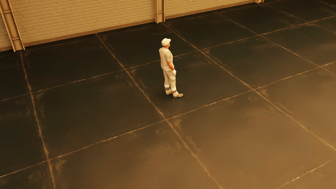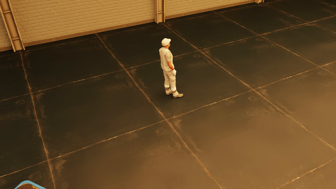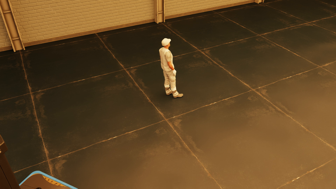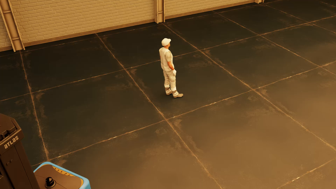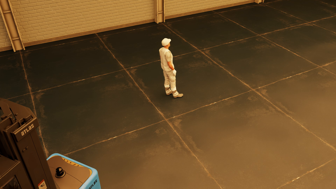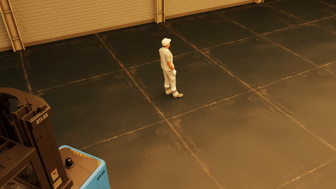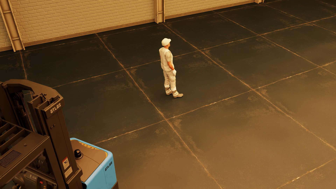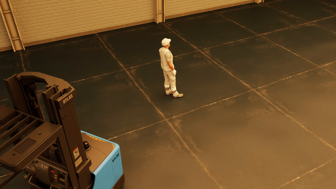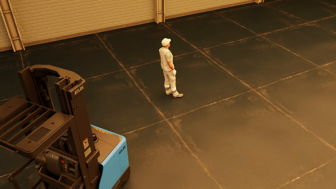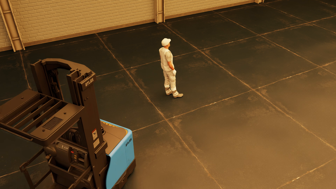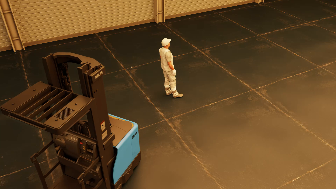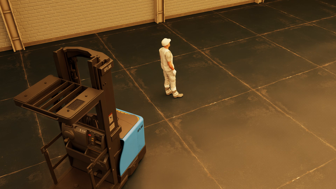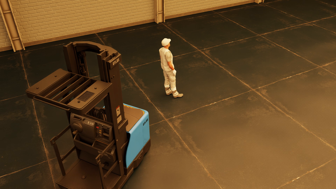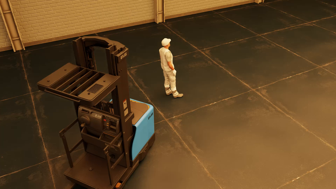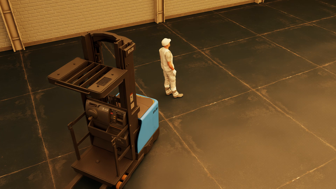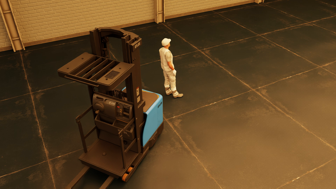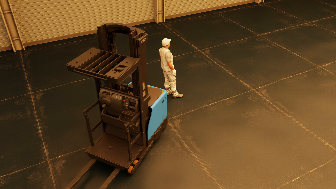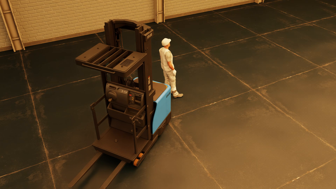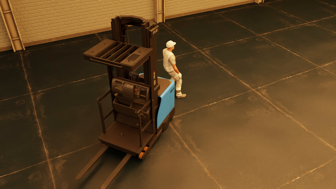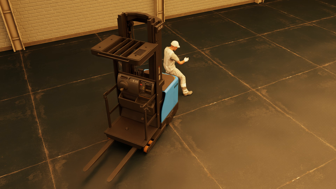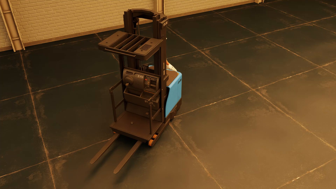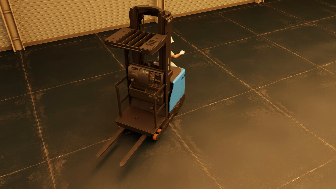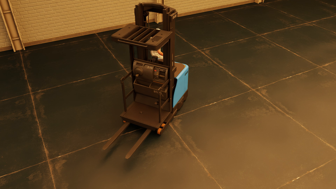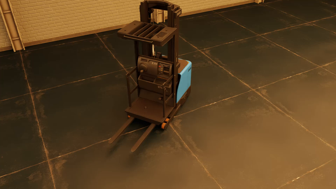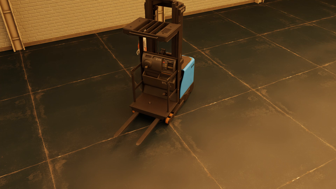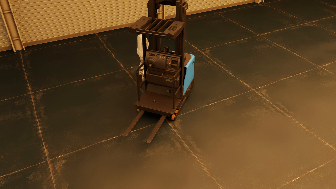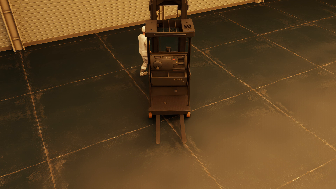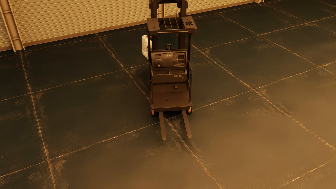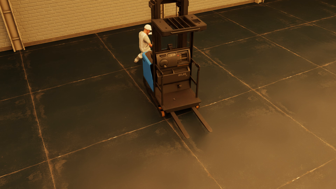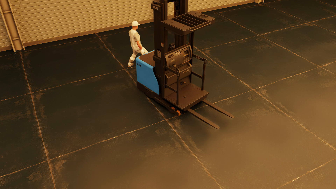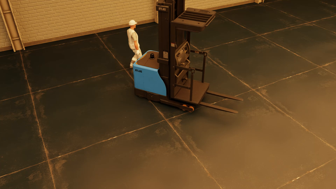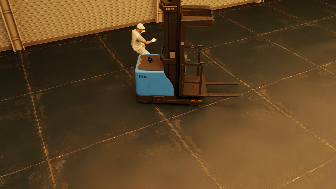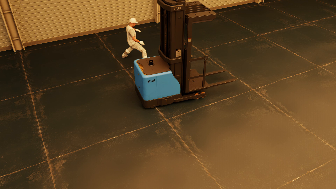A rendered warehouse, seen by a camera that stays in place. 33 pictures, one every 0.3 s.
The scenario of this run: Near miss between a forklift and a person.
